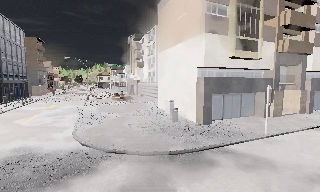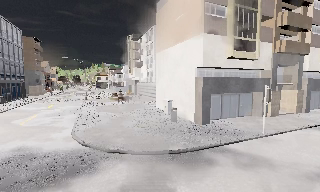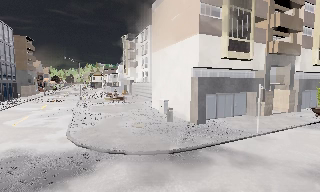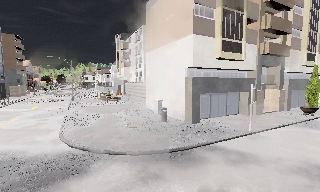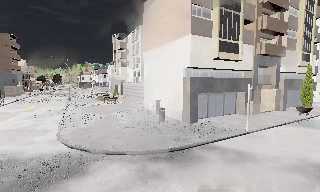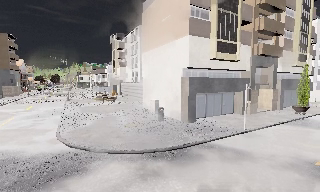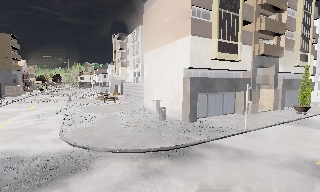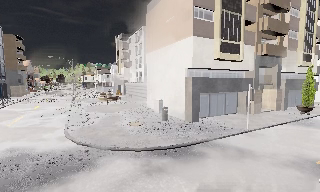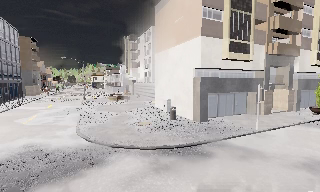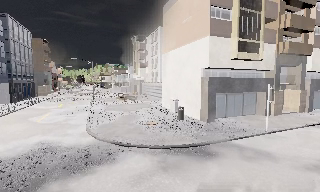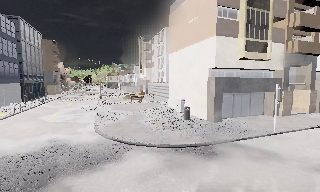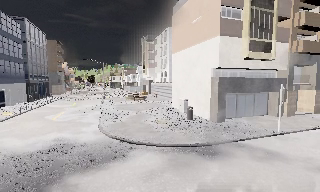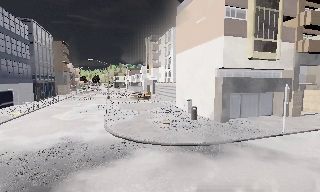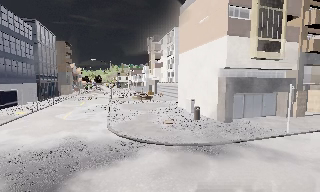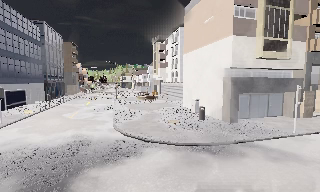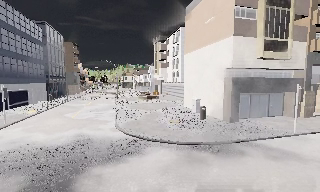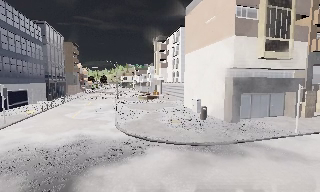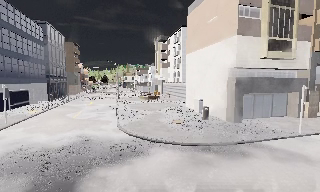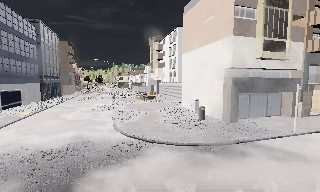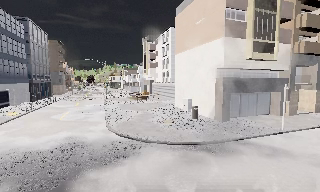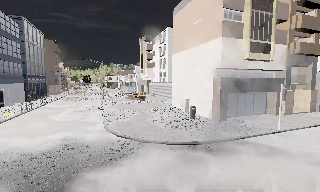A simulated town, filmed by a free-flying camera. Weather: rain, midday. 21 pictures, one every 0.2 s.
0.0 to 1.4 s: The camera travels backward, about 0.5 m, so what stands in front gets smaller.
1.4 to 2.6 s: The camera pans to its left, which is counterclockwise from overhead, by about 10 degrees. It travels backward, about 0.5 m, so what stands in front gets smaller.
2.6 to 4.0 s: The camera travels to its left, about 0.5 m.
The film runs backward here.
